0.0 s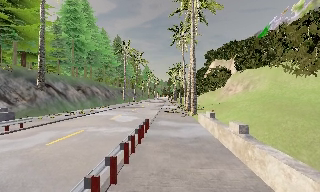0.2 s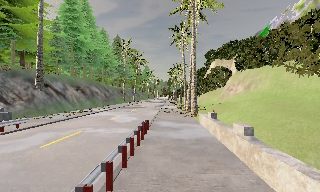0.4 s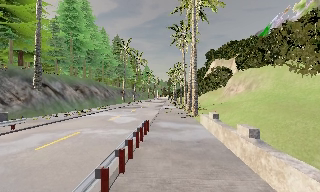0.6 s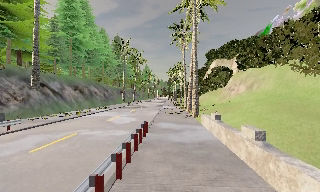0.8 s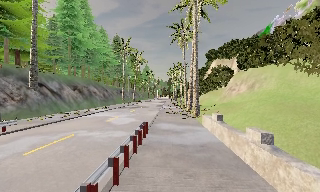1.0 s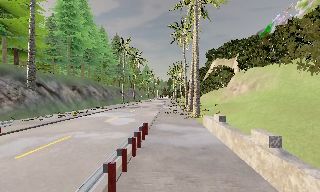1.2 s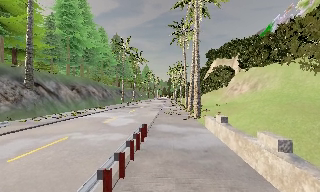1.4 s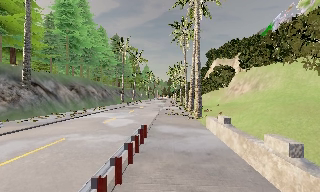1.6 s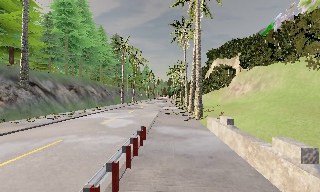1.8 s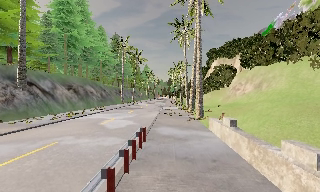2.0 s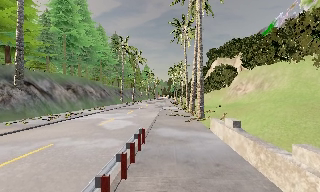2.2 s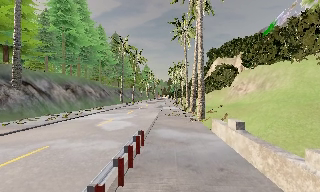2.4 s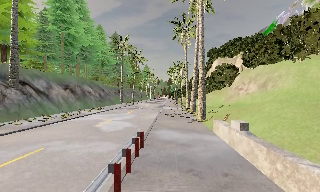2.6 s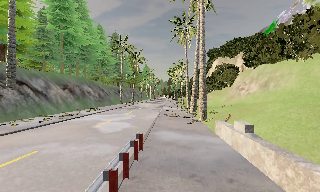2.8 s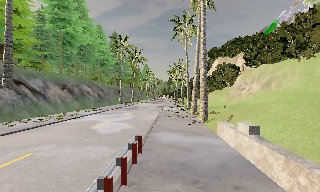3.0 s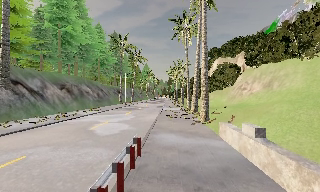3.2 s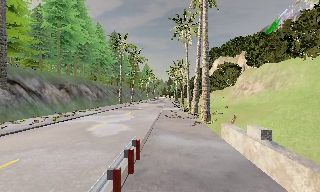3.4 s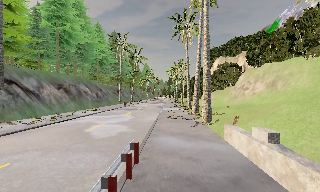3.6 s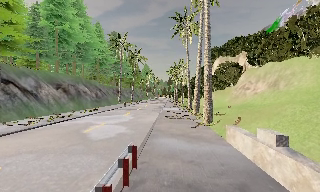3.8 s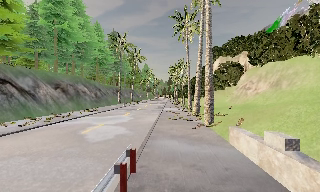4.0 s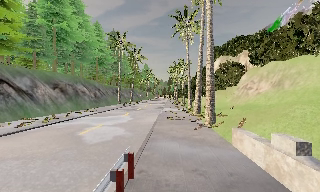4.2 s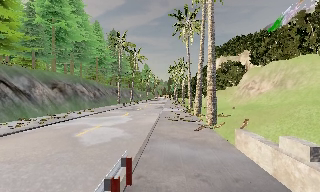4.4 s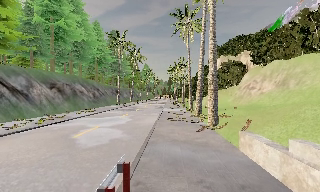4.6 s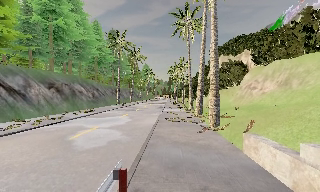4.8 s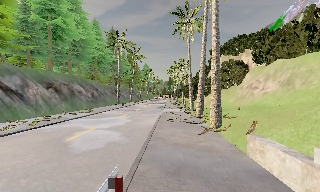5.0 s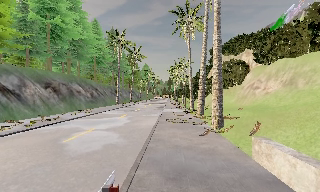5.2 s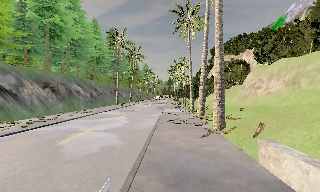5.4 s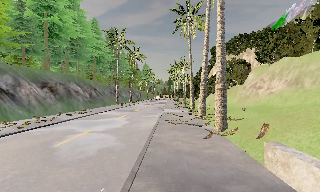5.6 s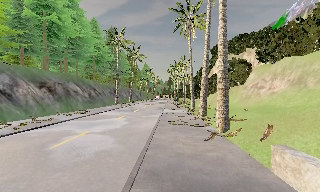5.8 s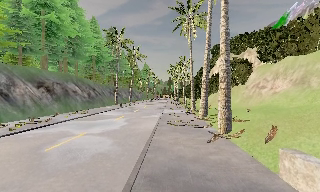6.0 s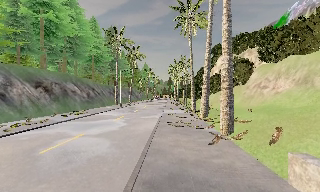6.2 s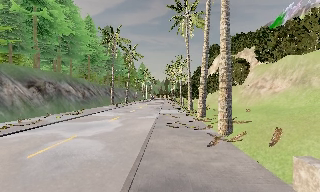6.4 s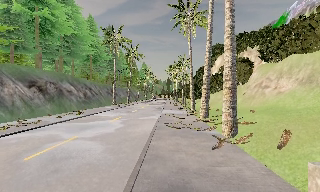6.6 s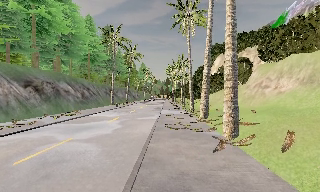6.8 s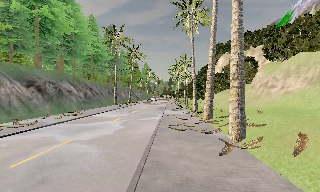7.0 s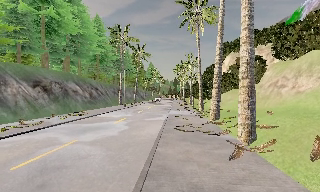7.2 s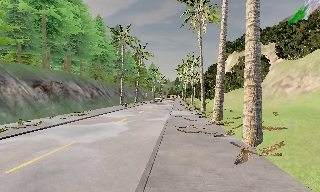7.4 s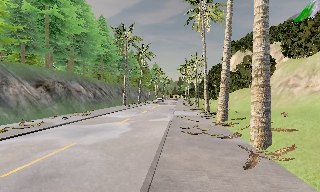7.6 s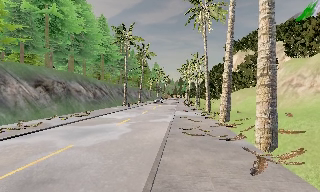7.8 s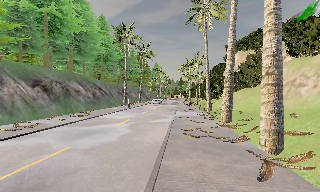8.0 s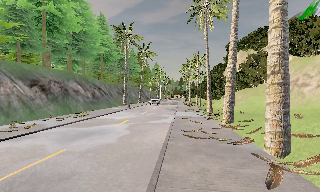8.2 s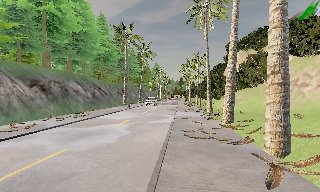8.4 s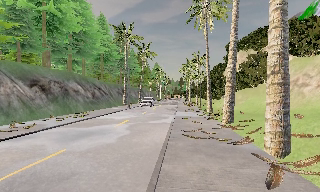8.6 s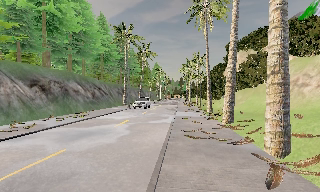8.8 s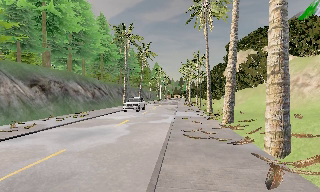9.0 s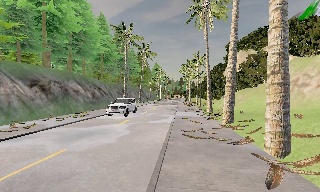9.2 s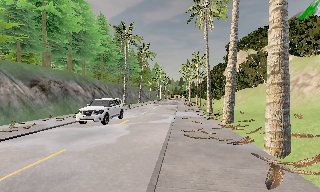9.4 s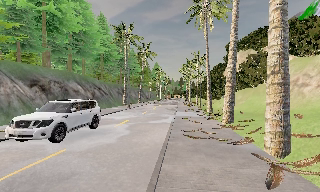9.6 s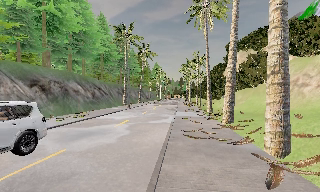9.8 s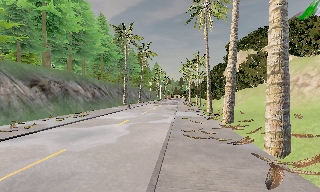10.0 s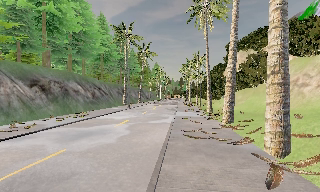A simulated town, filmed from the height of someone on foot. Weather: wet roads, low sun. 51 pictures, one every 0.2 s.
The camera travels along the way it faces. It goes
forward.
0.0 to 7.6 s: The camera travels forward, about 12 m, so what stands in front looms larger.
7.6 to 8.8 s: The camera travels forward, about 0.5 m, so what stands in front looms larger. It loses speed.
8.8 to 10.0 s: The camera keeps its place and its aim.
The film runs forward here.
